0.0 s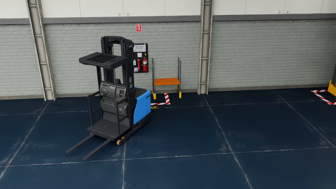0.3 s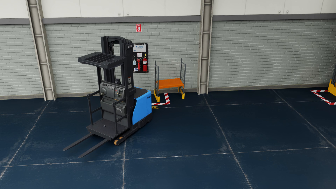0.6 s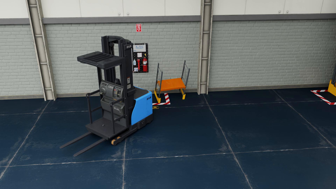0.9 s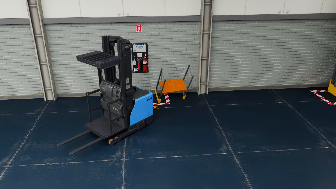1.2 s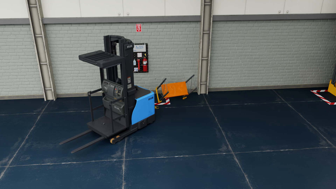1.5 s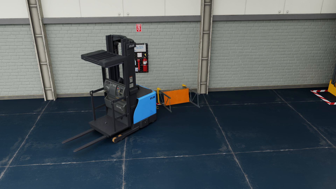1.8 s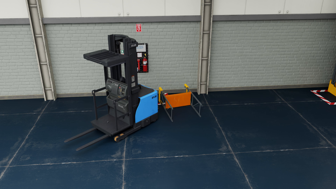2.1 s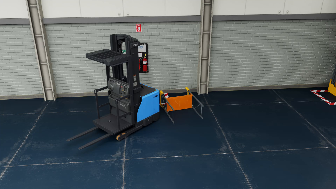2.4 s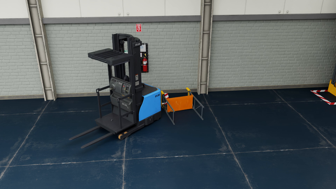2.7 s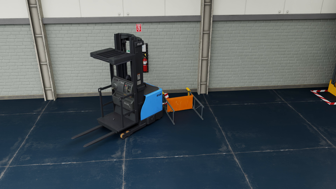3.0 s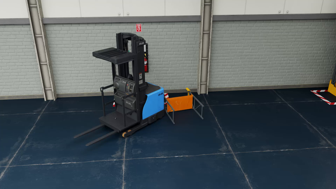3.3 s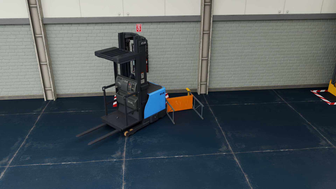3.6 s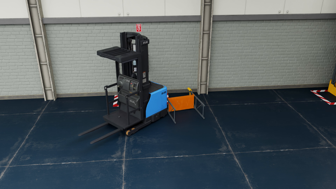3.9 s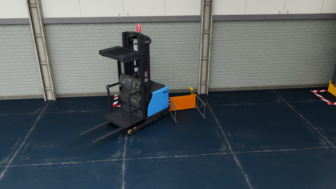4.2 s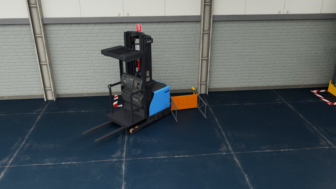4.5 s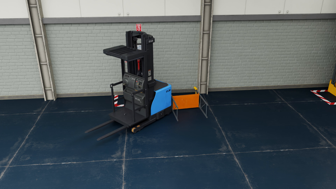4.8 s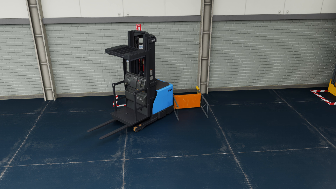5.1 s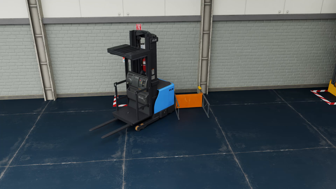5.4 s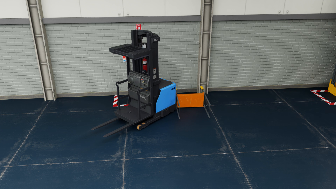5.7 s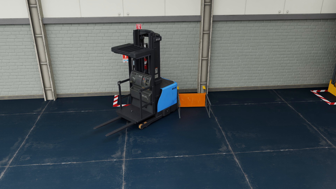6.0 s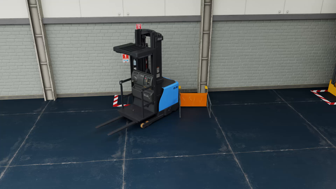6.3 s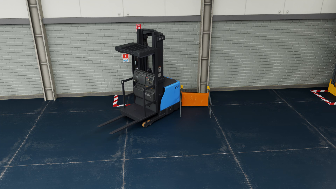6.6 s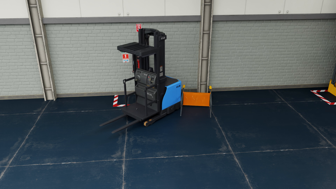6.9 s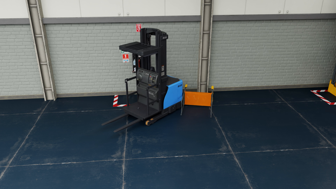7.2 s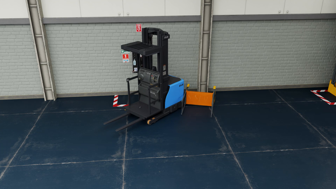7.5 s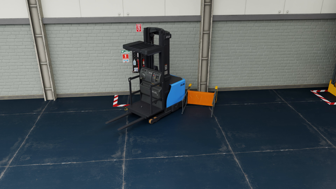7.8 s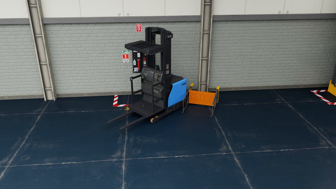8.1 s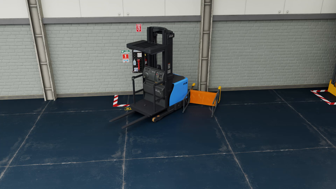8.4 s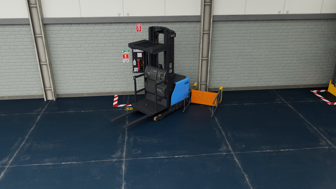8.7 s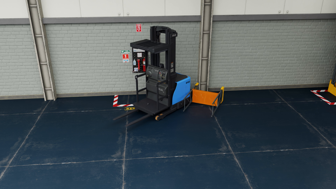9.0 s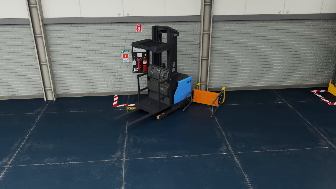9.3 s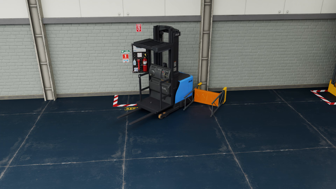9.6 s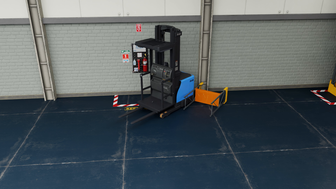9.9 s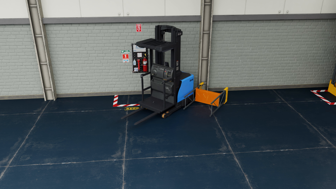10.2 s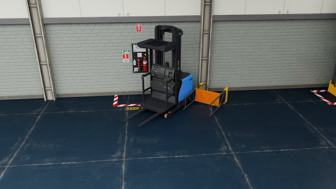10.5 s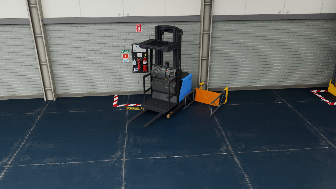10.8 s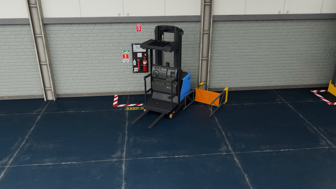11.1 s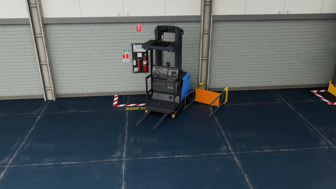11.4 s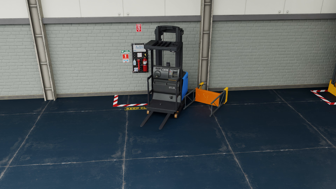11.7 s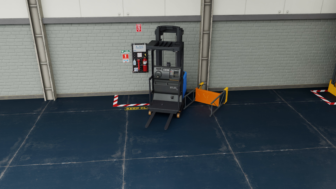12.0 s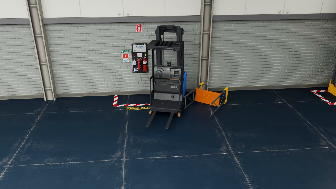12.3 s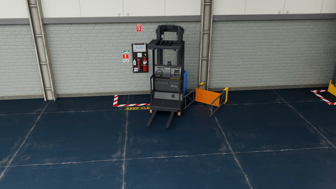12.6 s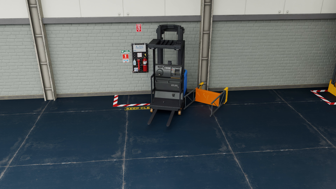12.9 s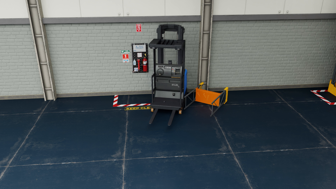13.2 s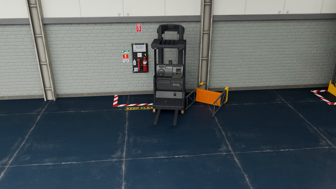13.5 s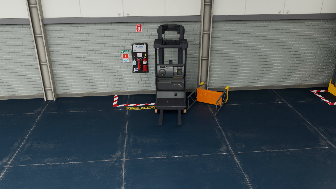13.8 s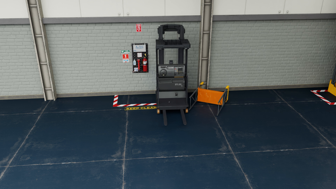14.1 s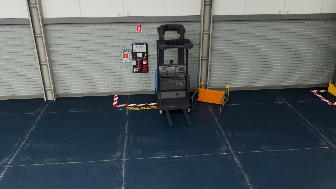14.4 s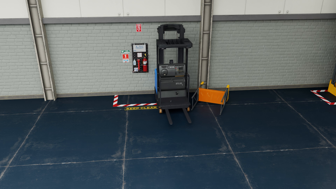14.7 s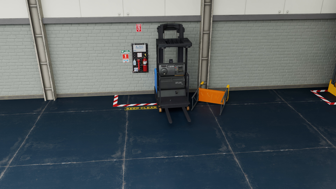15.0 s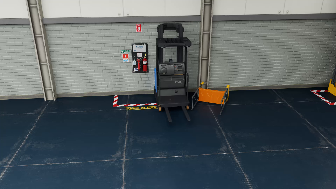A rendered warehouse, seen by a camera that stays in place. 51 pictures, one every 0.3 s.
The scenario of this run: A forklift runs into an object in its way.
